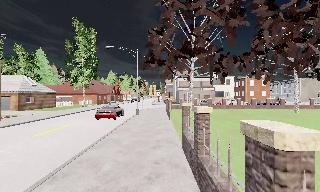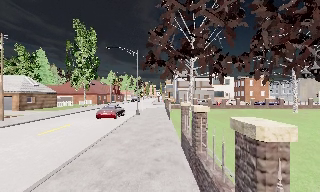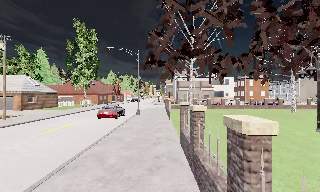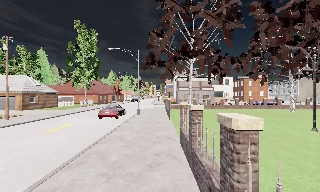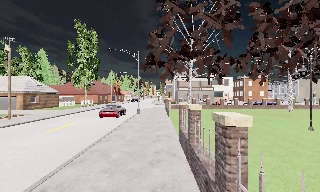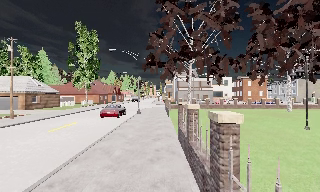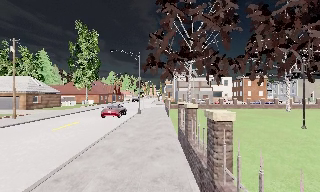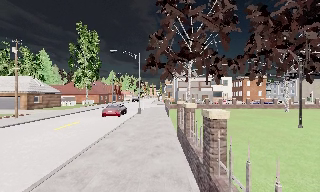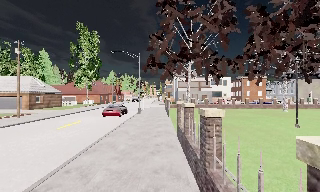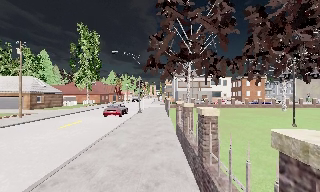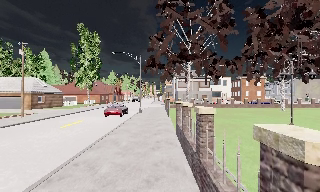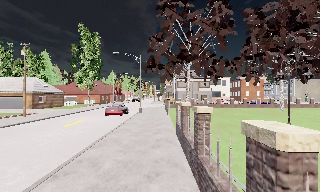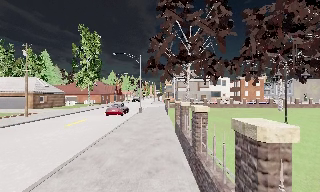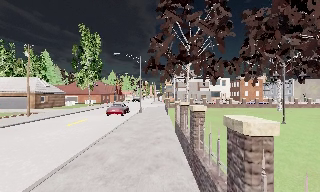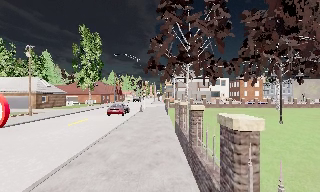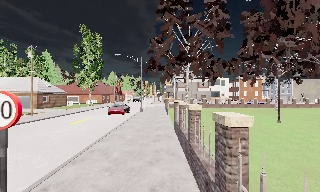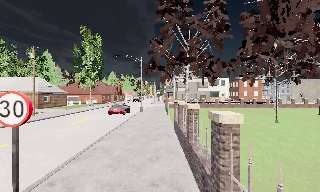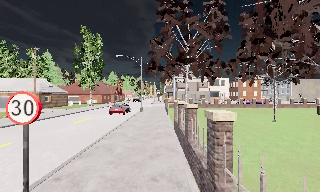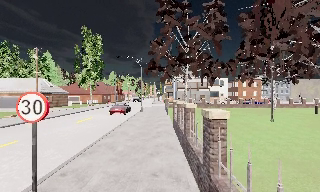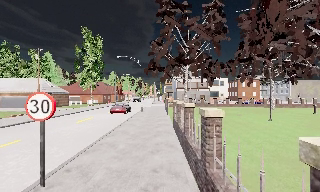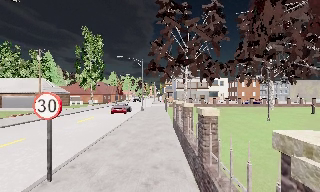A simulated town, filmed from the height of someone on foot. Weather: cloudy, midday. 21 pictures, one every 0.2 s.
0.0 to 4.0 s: The camera travels backward, about 4.5 m, so what stands in front gets smaller.
The film runs backward here.
